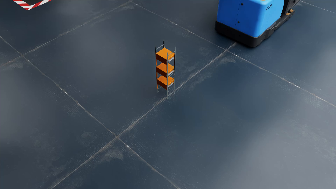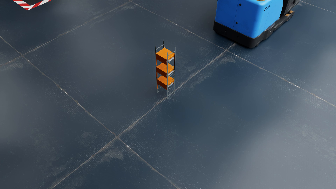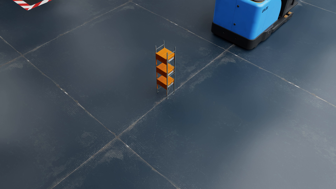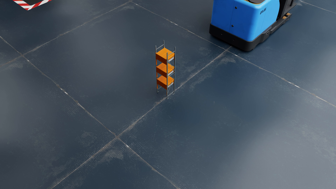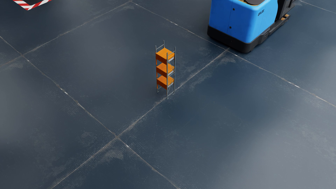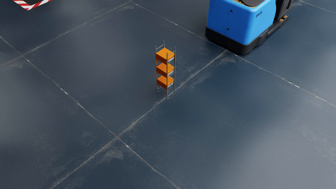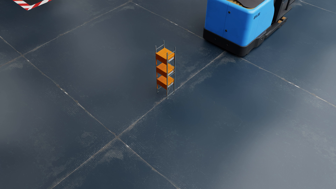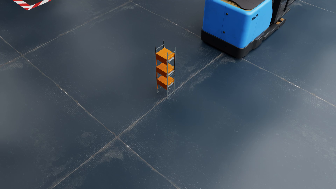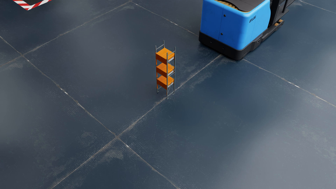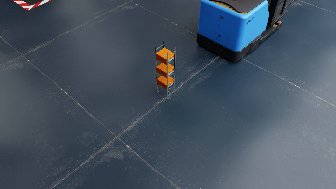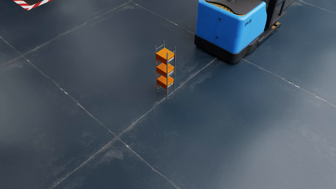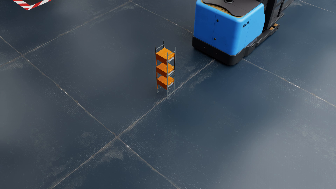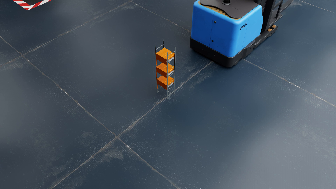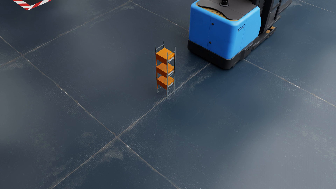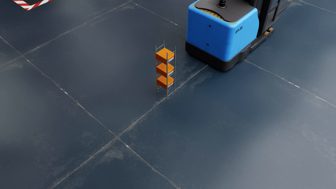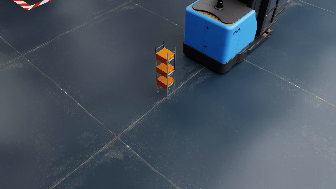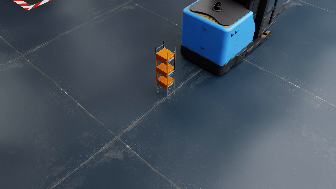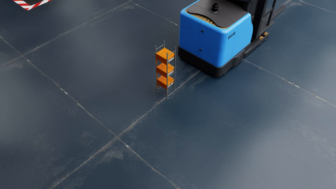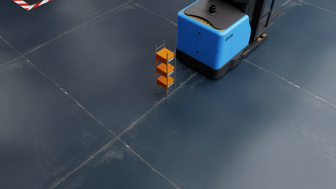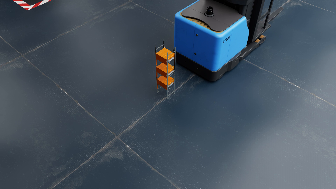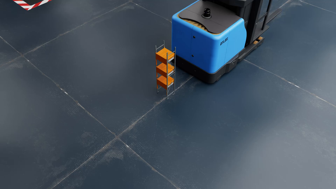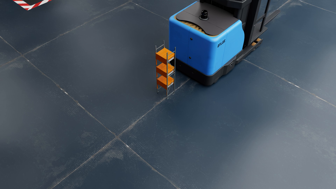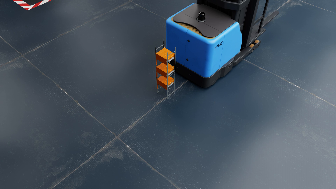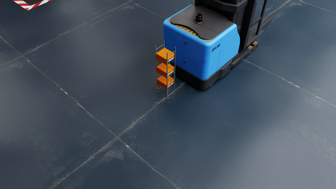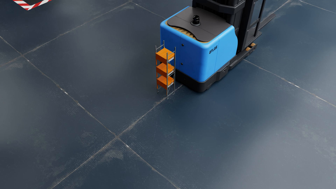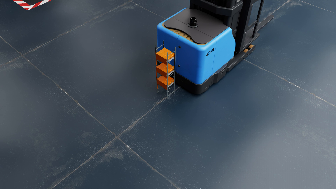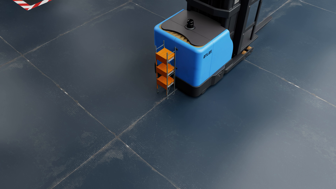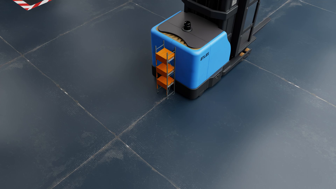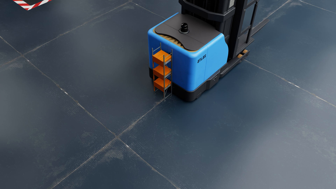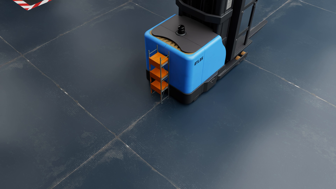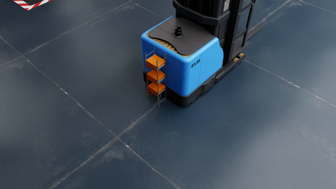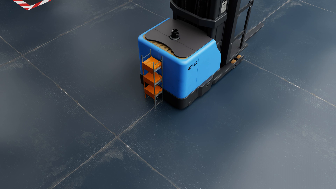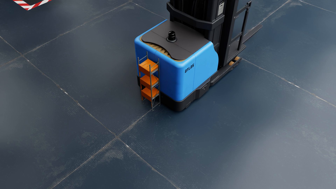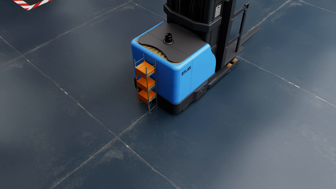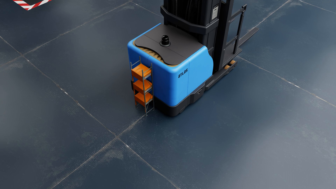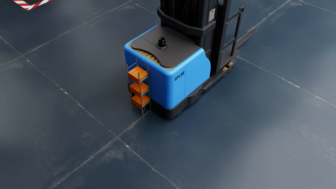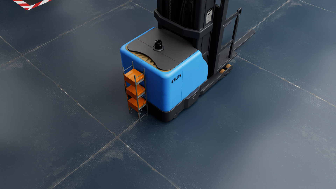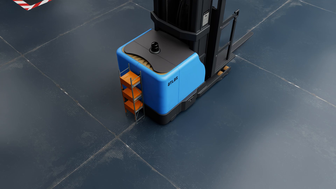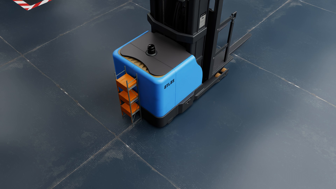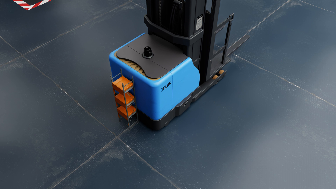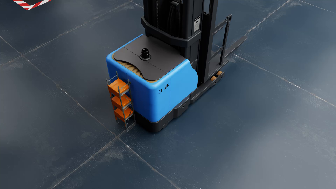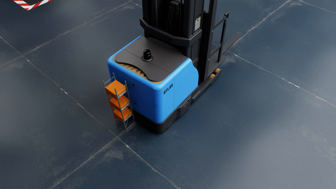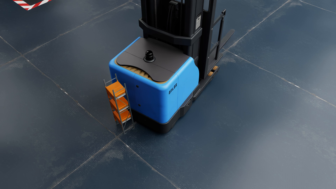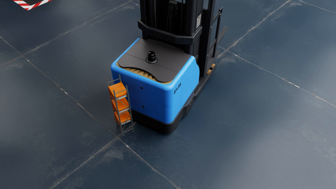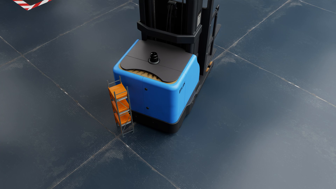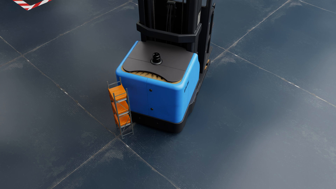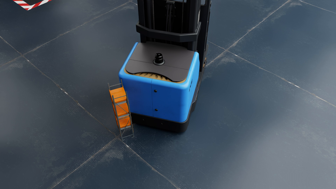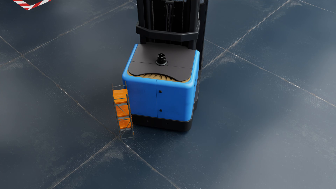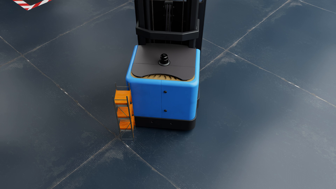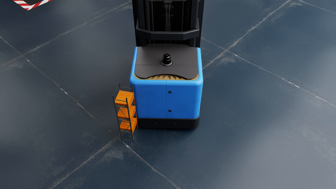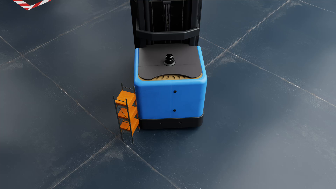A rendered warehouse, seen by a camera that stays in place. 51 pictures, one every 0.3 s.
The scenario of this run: A forklift runs into an object in its way.
